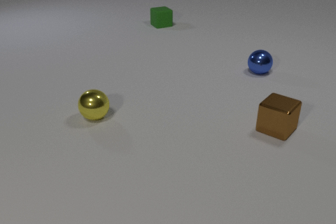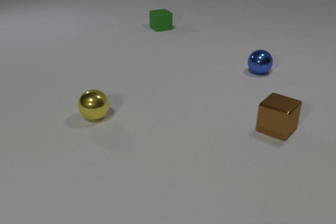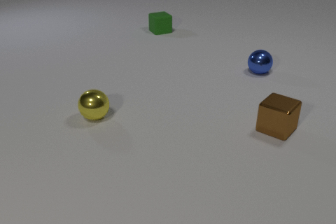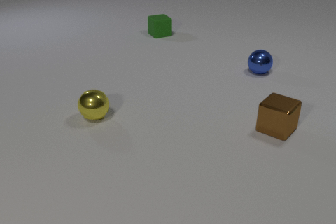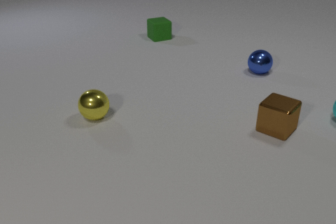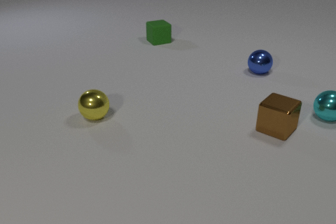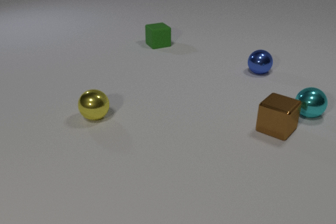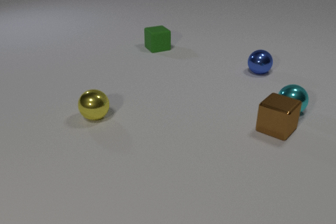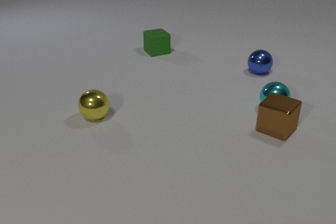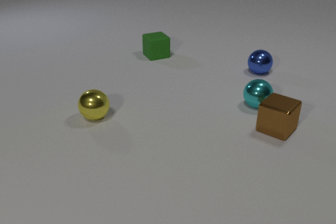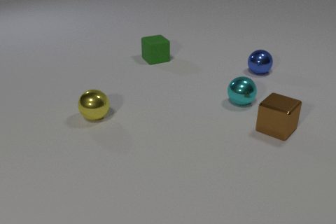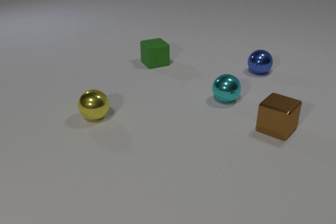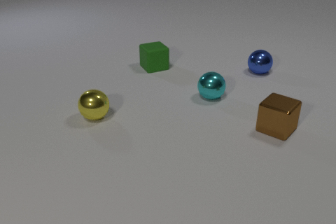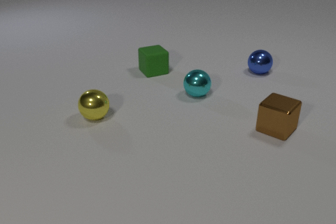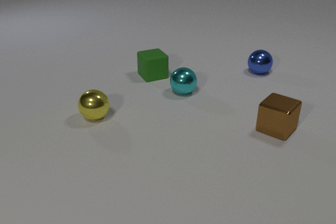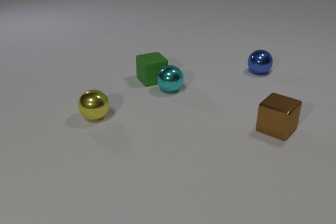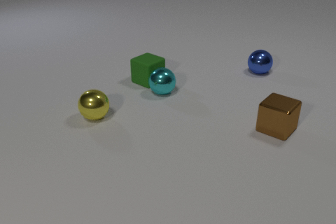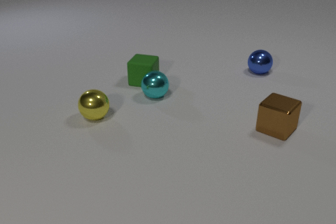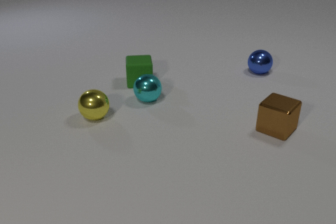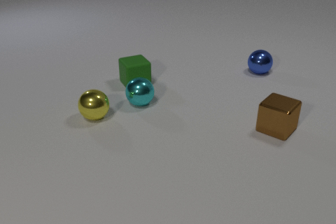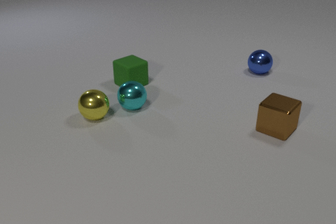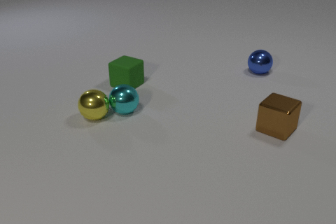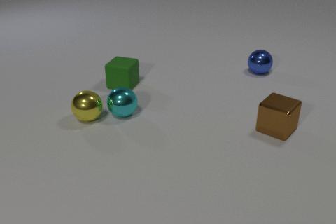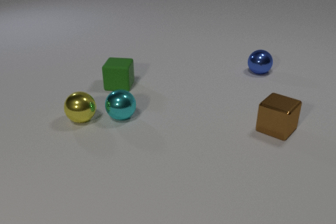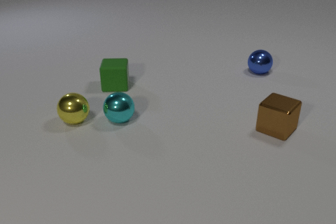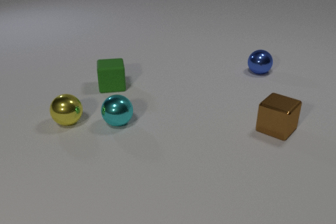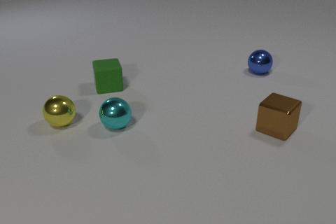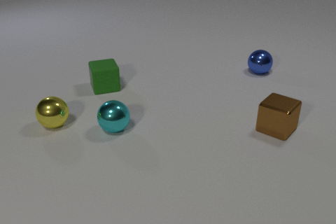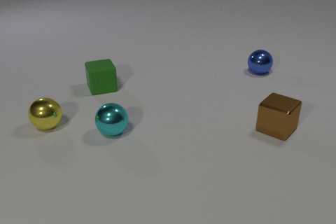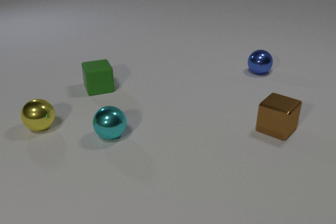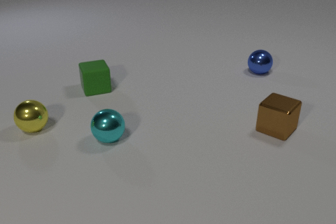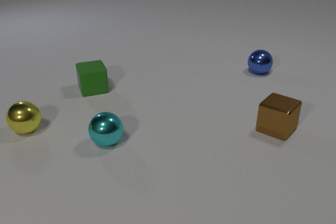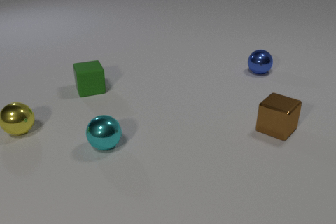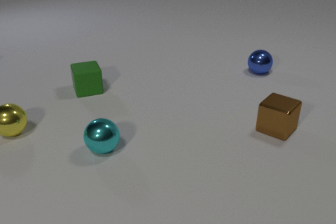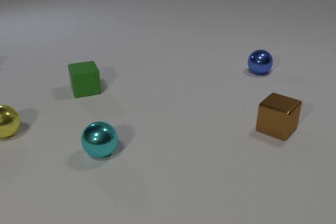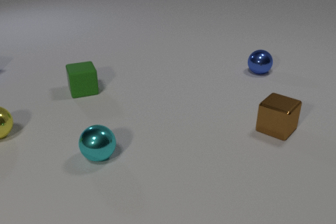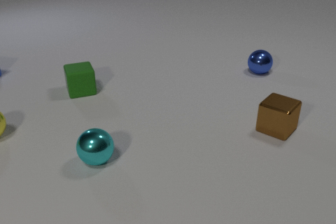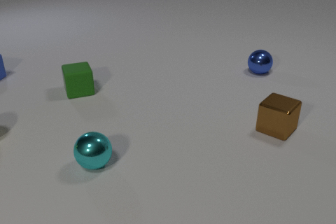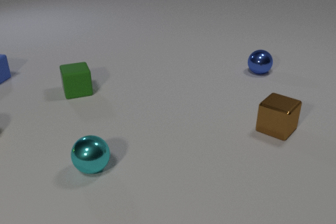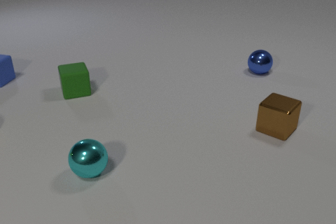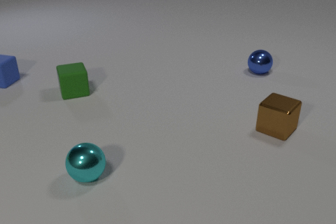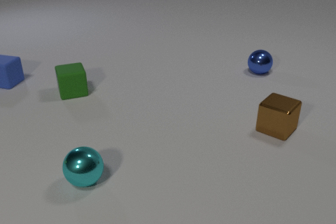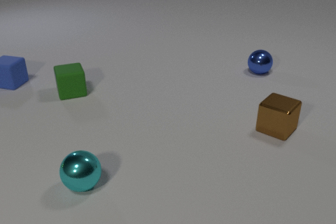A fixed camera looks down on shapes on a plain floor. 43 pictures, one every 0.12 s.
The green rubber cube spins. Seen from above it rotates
counterclockwise.
The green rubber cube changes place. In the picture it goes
toward the camera.
0.00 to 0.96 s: The green rubber cube slides toward the camera. The cyan metal sphere comes in at the right edge, rolls to the left.
0.96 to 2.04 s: The green rubber cube slides toward the camera, spins so that its near face slides to the right, counterclockwise seen from above. The cyan metal sphere rolls to the left. The green rubber cube and the cyan metal sphere collide.
2.04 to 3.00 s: The green rubber cube slides to the left, spins counterclockwise seen from above by about 120 degrees, its near face sliding to the right. The cyan metal sphere rolls toward the camera and to the left. The yellow metal sphere rolls to the left. The cyan metal sphere and the yellow metal sphere collide.
3.00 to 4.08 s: The green rubber cube slides to the left. The cyan metal sphere rolls toward the camera. The yellow metal sphere rolls to the left.
4.08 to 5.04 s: The green rubber cube slides to the left. The cyan metal sphere rolls toward the camera. The yellow metal sphere rolls to the left, leaves at the left edge. The blue rubber cube comes in at the left edge, slides to the right and toward the camera.
What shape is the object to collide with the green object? sphere.
What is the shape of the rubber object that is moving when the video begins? cube.
What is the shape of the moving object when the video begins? cube.
